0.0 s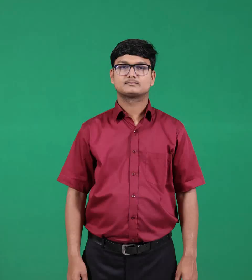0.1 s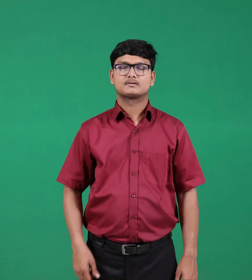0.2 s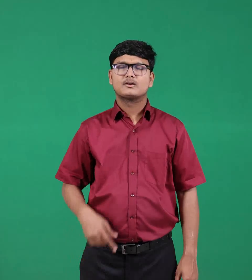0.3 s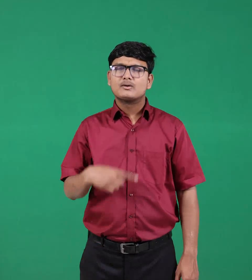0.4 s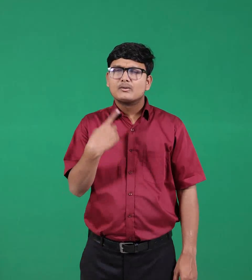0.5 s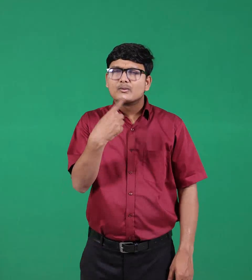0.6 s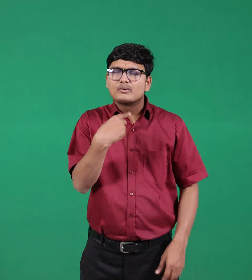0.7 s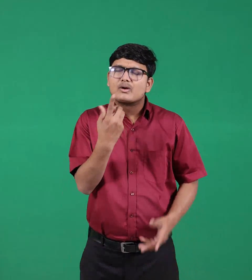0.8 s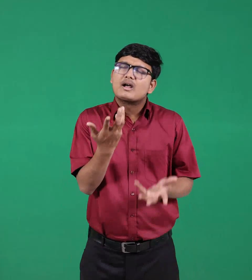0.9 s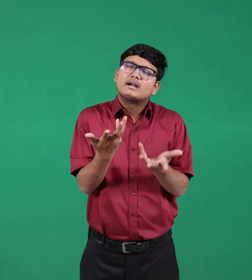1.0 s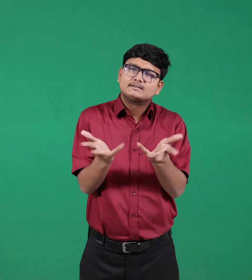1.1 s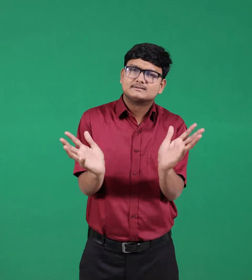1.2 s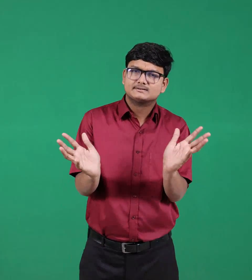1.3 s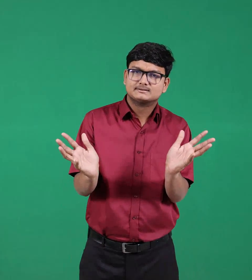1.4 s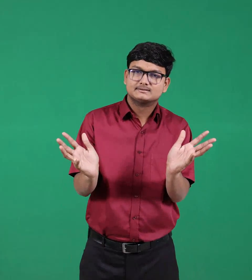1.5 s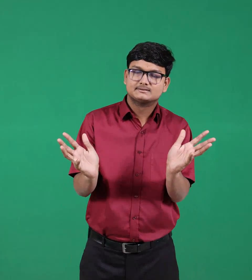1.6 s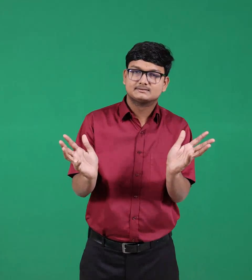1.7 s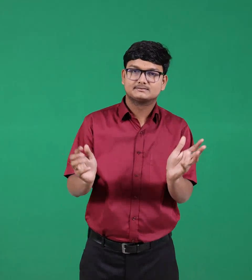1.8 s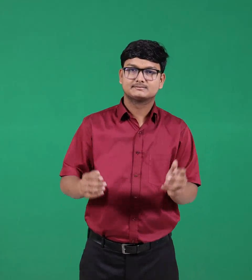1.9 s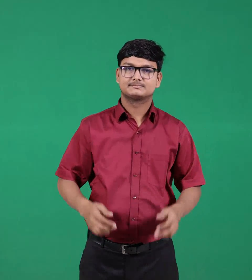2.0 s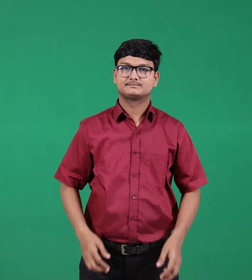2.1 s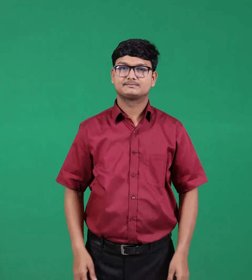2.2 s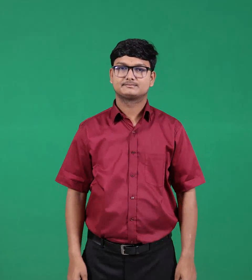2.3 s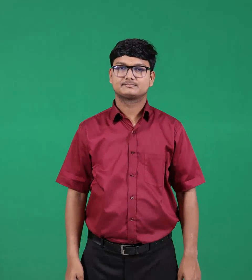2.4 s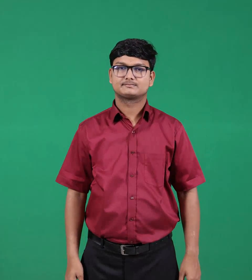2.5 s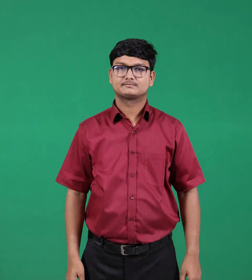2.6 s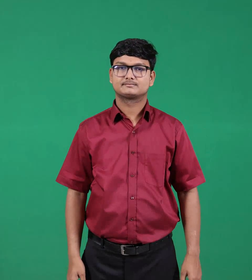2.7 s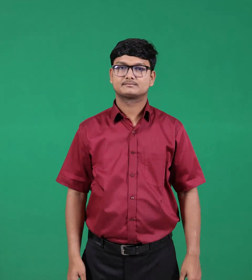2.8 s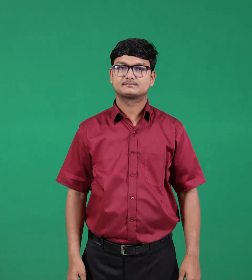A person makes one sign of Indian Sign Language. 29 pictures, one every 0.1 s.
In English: whoever
